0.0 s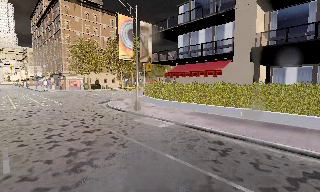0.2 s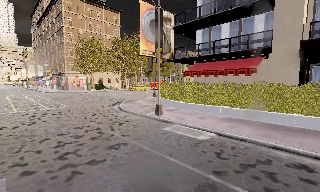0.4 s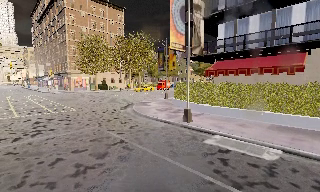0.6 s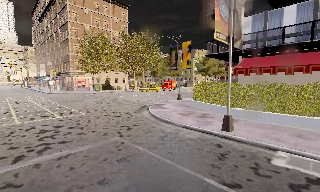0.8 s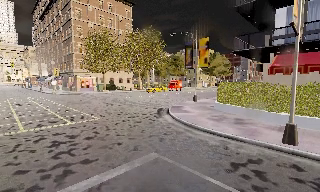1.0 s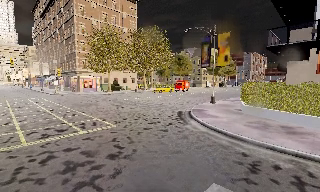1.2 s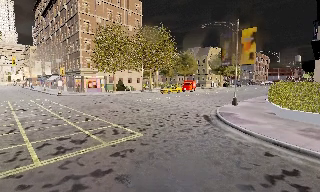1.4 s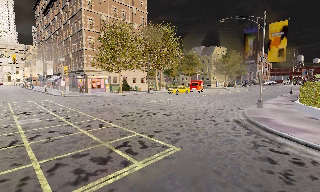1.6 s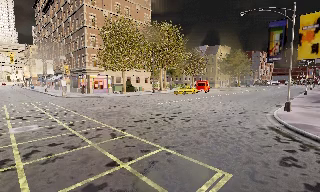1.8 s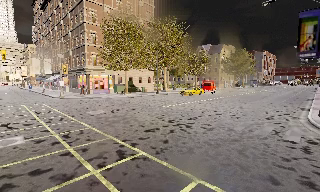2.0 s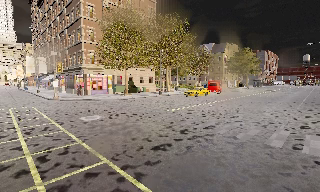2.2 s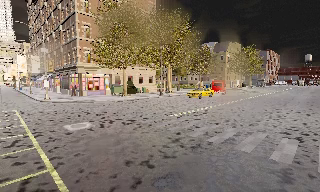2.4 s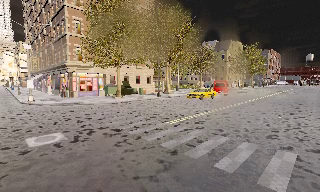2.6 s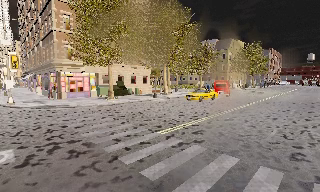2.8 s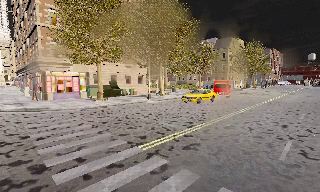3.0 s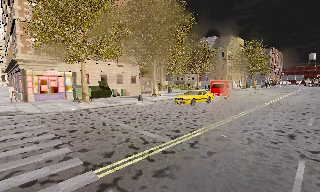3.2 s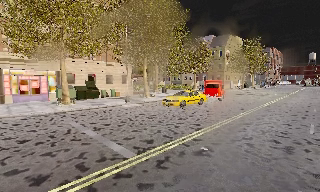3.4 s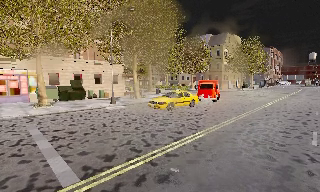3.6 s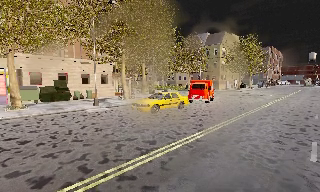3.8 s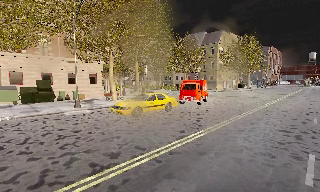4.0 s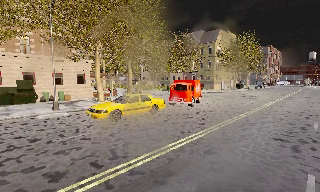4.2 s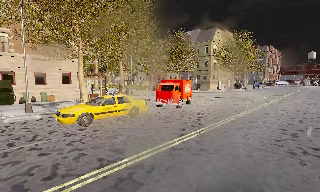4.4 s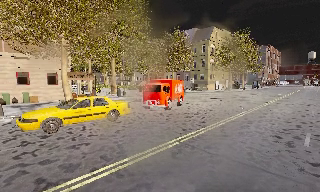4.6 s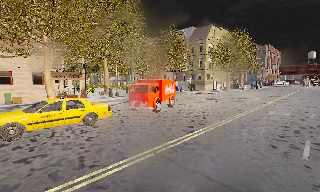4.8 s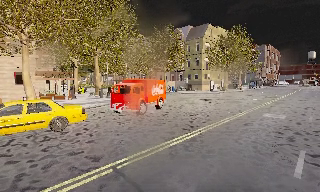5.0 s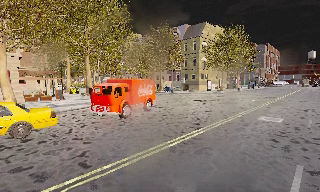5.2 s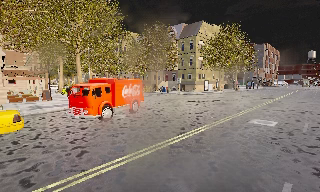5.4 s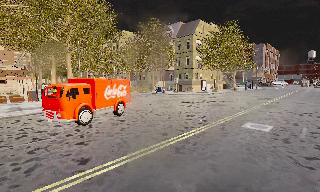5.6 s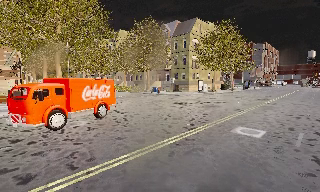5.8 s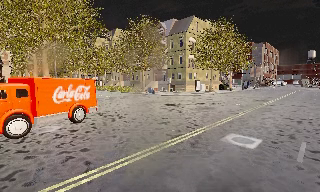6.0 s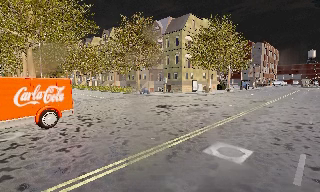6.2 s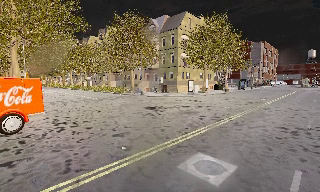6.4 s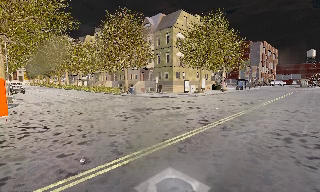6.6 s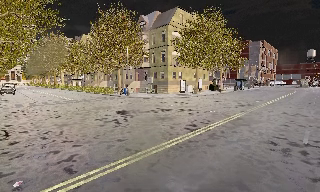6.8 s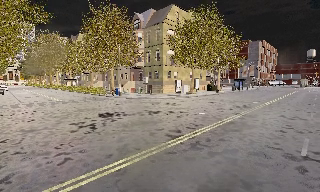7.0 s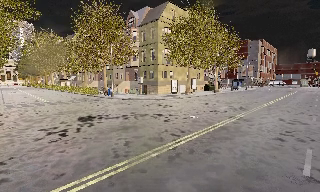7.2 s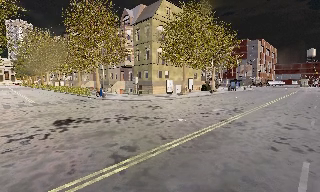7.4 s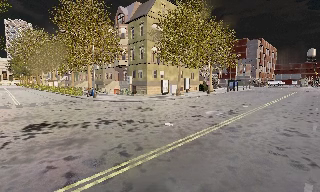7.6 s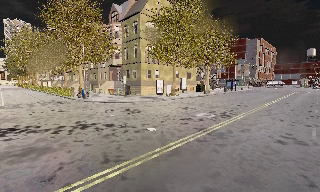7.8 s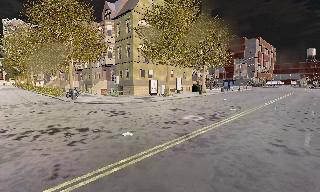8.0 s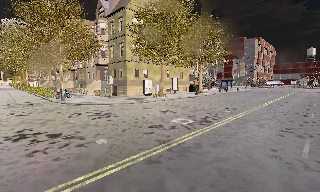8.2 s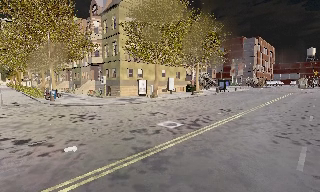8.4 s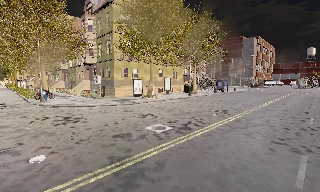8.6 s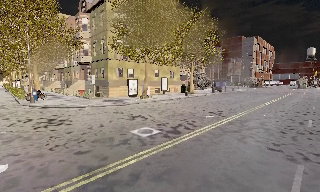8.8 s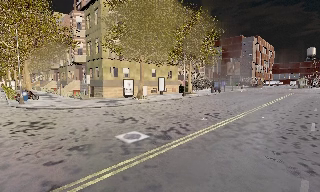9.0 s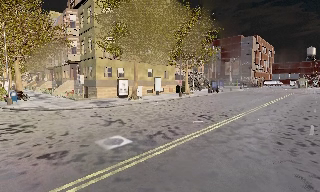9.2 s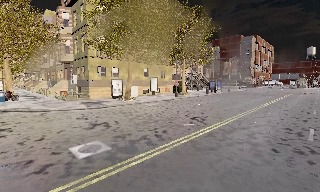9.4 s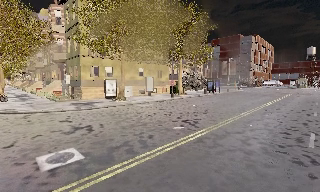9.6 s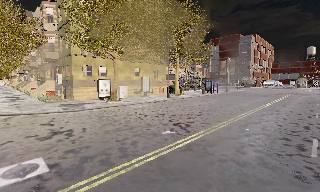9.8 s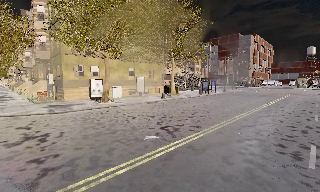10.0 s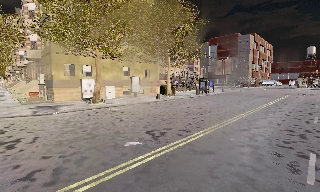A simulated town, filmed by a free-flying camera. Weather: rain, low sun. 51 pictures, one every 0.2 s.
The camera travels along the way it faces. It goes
forward.
0.0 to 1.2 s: The camera travels forward and to its left, about 13 m, so what stands in front looms larger.
1.2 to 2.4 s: The camera travels forward, about 11 m, so what stands in front looms larger.
2.4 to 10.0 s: The camera travels forward and to its right, about 50 m, so what stands in front looms larger. It loses speed.
The film runs forward here.
